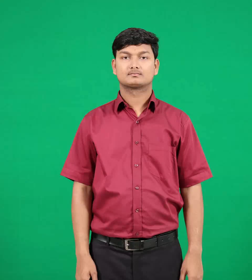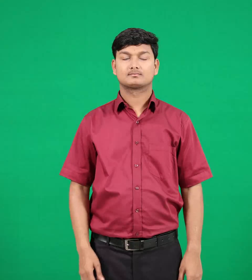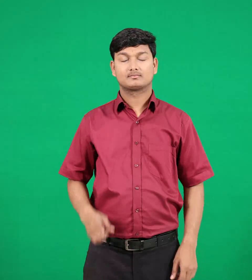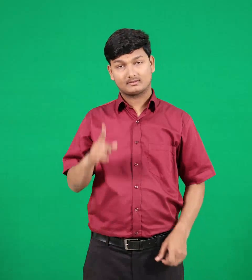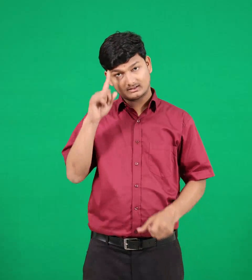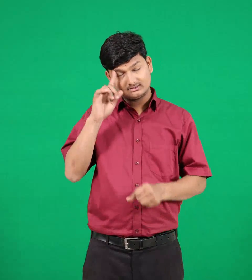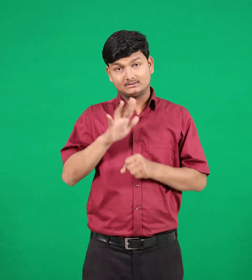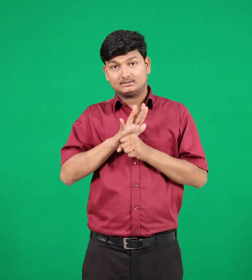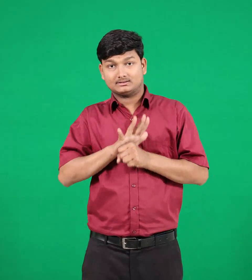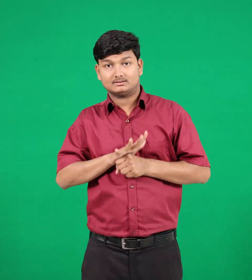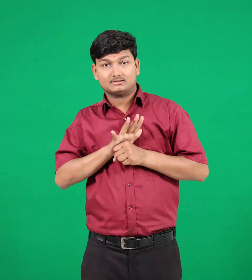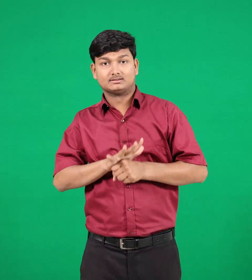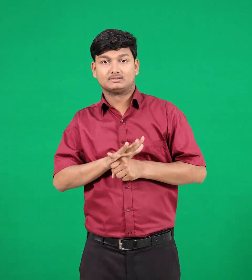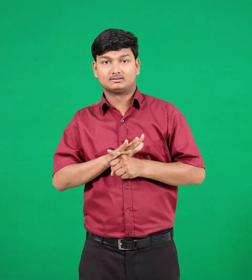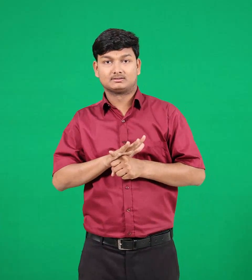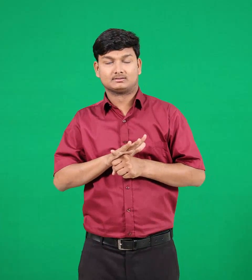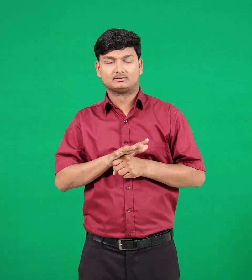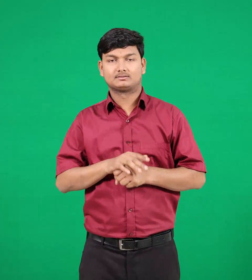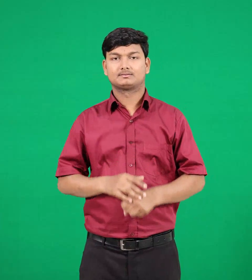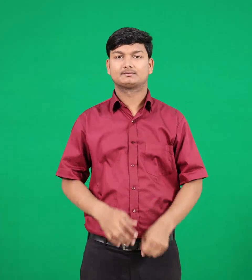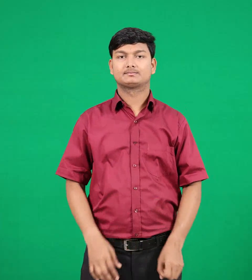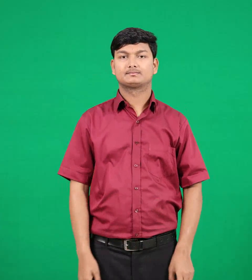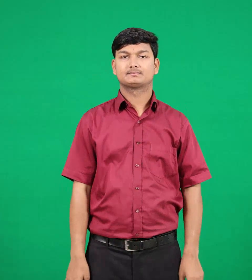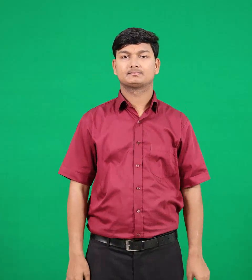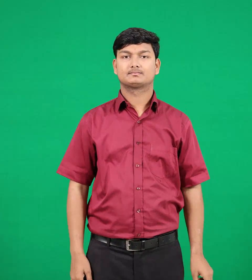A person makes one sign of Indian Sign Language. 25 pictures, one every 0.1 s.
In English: stress
